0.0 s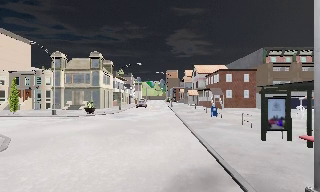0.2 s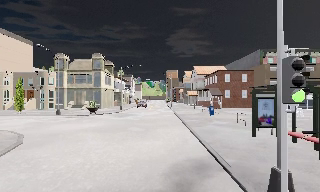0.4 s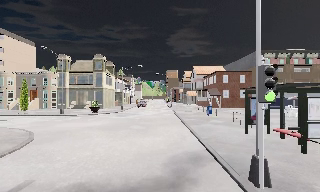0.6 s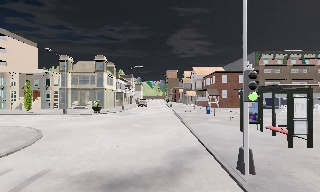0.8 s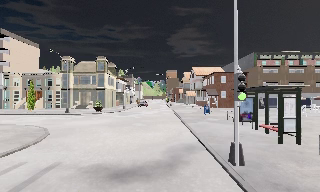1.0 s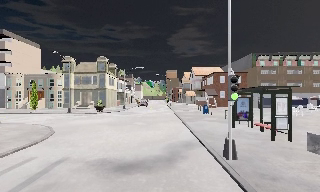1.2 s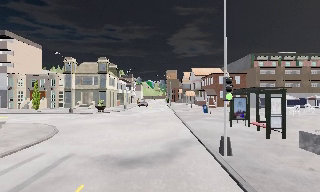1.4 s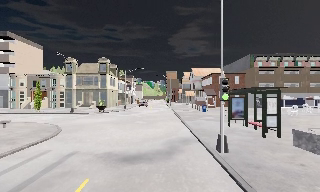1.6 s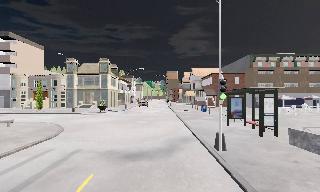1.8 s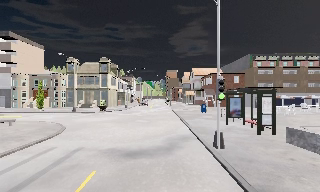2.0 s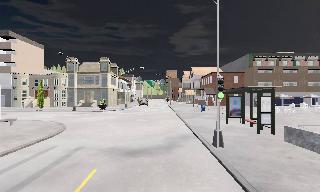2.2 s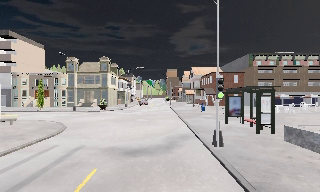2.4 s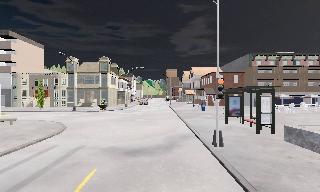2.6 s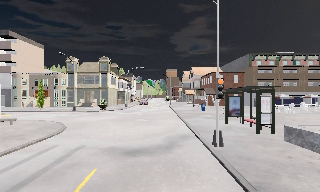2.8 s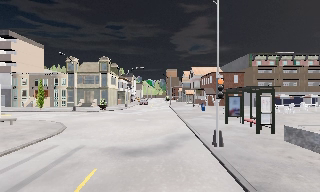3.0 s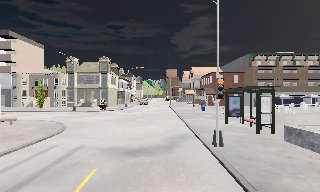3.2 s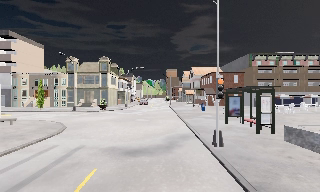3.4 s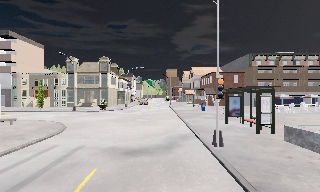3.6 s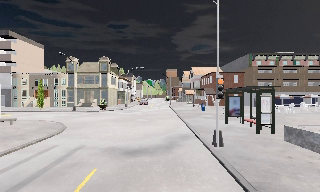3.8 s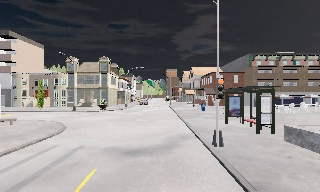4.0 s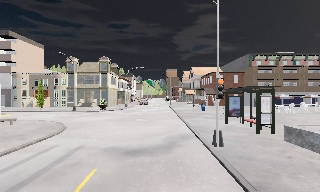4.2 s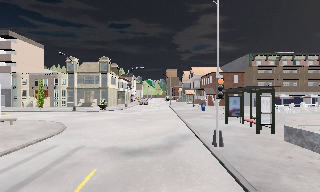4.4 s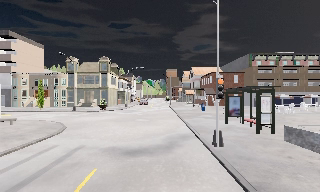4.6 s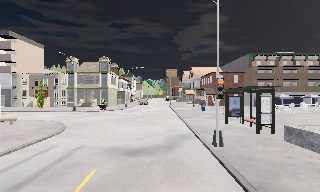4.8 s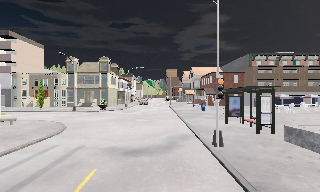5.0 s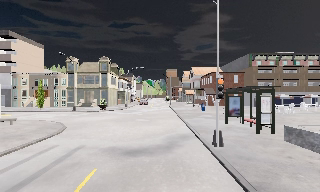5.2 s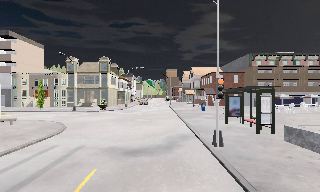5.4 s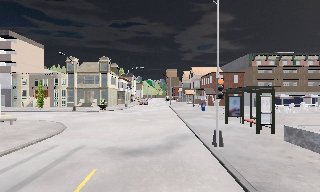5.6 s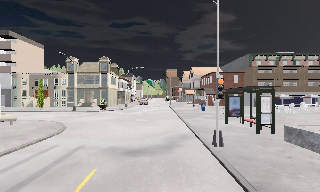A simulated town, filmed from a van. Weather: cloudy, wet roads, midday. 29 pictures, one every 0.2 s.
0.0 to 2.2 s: The camera travels backward, about 4.5 m, so what stands in front gets smaller. It loses speed.
2.2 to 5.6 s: The camera keeps its place and its aim.
The film runs backward here.
